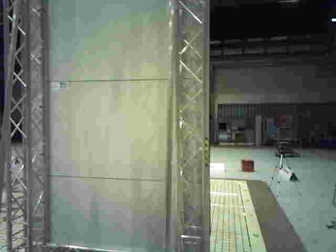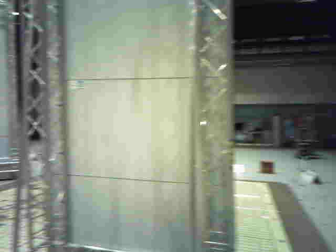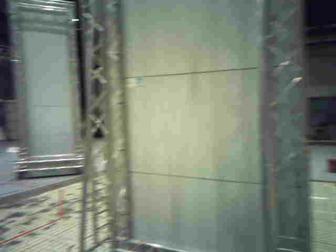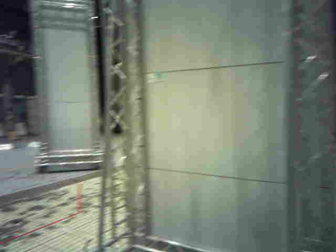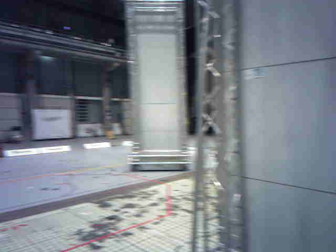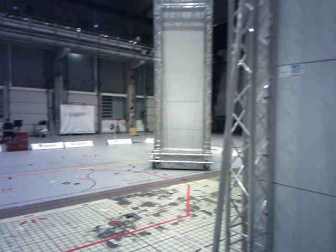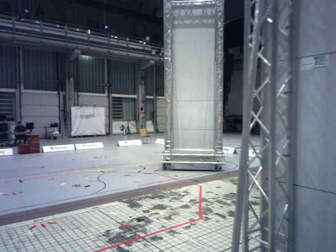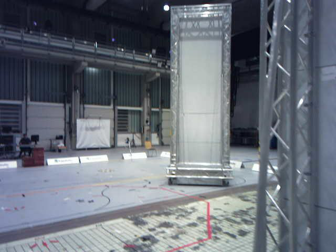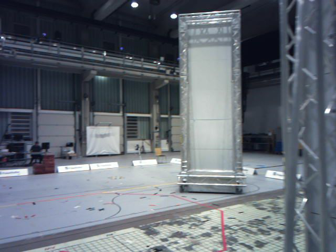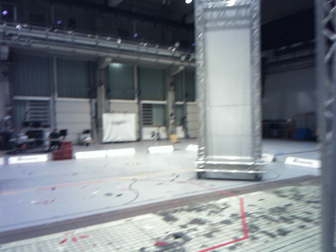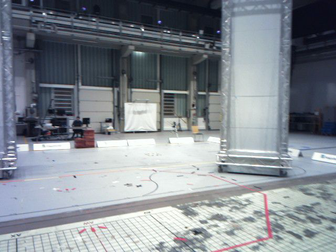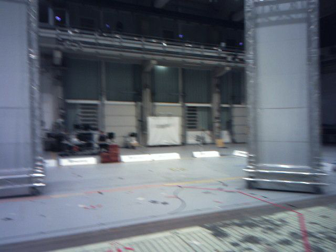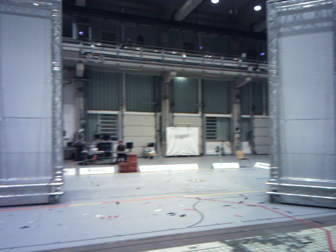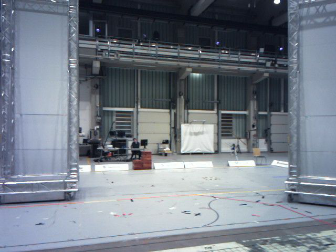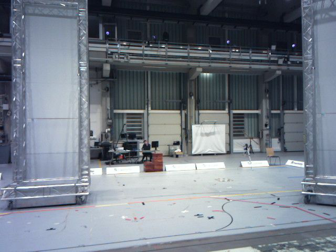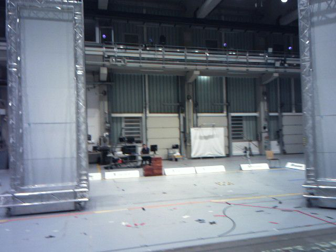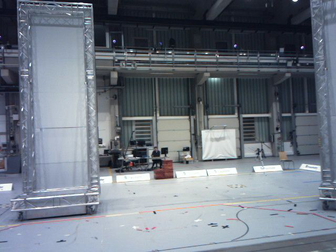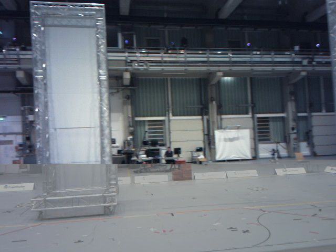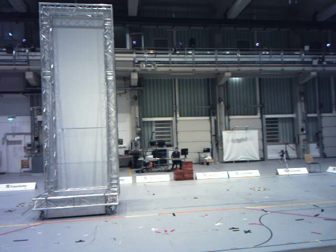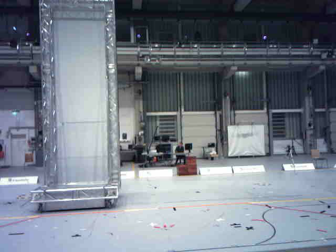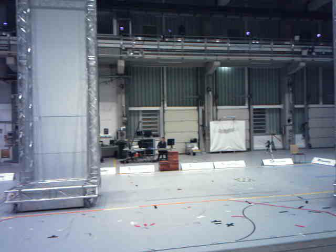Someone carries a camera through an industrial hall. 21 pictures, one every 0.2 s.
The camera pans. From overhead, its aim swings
counterclockwise.
The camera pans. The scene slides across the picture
to the right.
0.0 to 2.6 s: The scene slides to the right, as the camera pans about 60 degrees to its left. It travels forward, about 2 m.
2.6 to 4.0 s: The camera travels forward, about 0.8 m, so what stands in front looms larger.
The film runs forward here.
